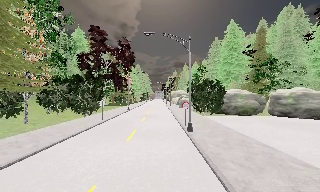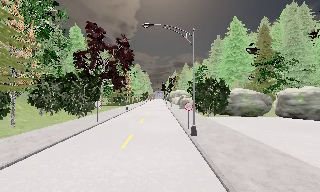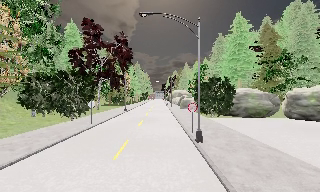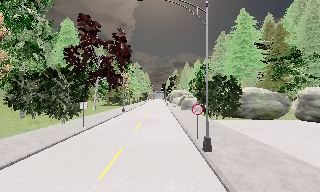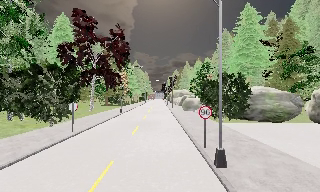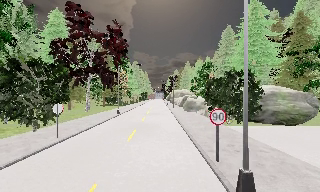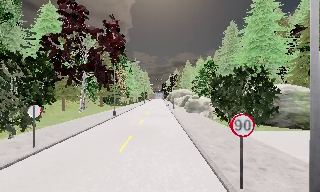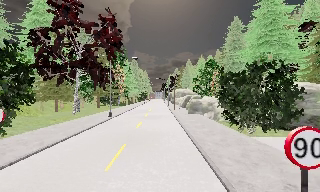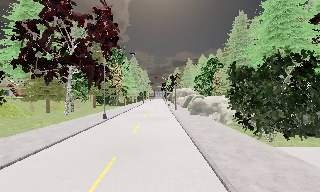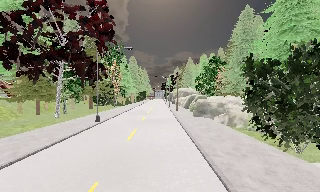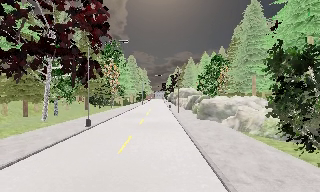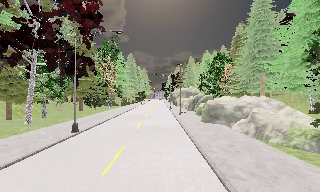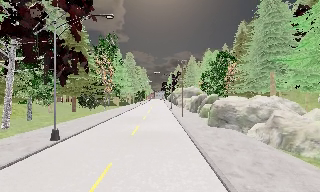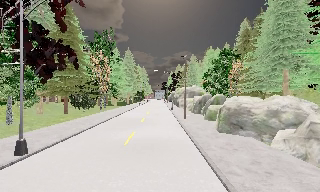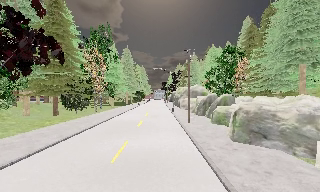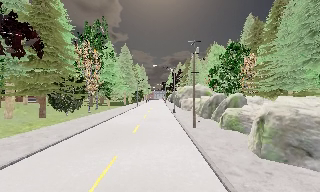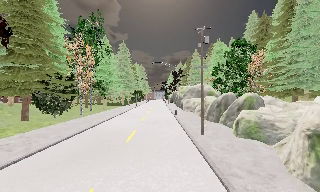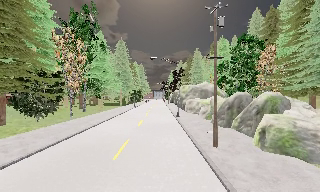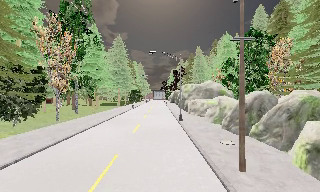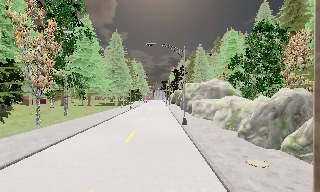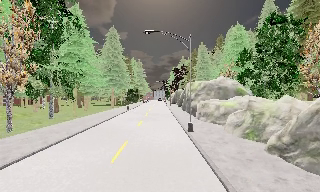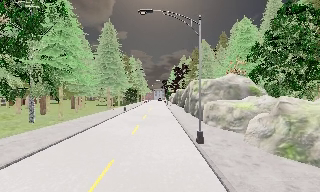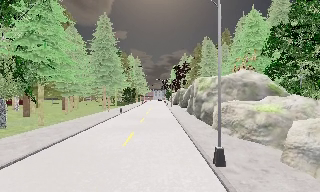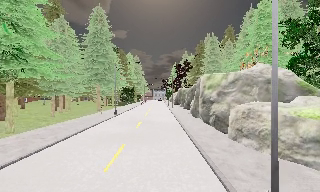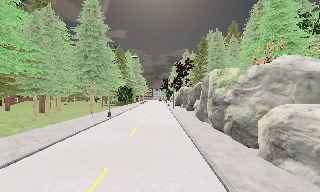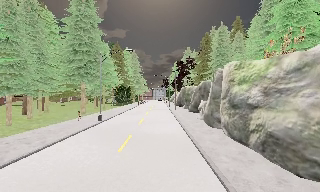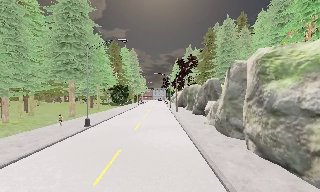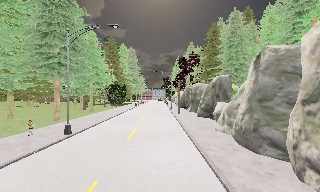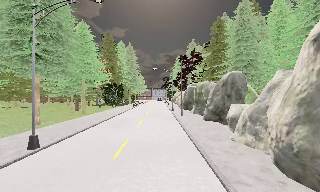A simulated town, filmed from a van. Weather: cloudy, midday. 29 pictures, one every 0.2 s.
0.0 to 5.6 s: The camera travels forward, about 70 m, so what stands in front looms larger. It gains speed.
The film runs forward here.
